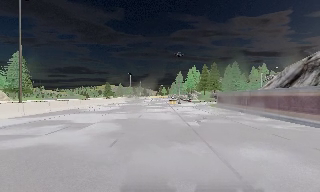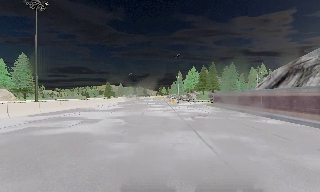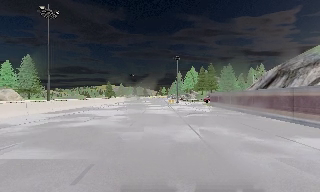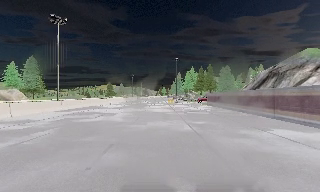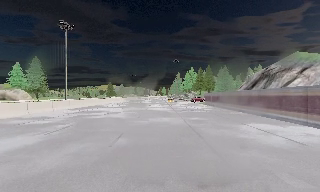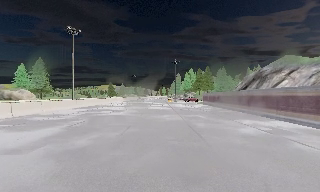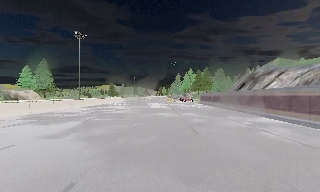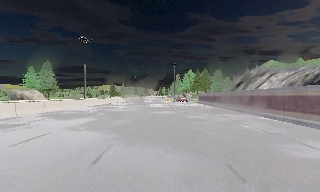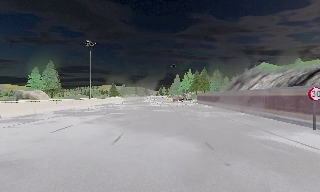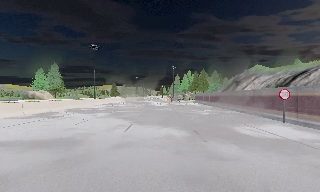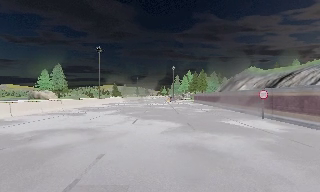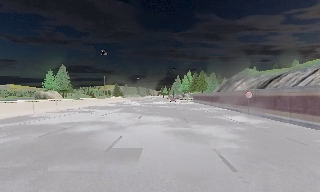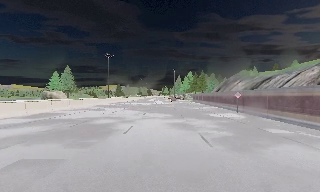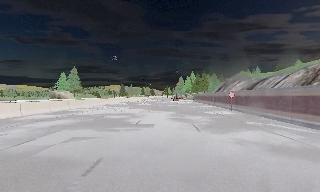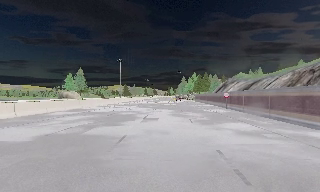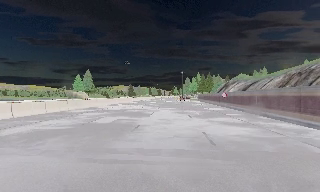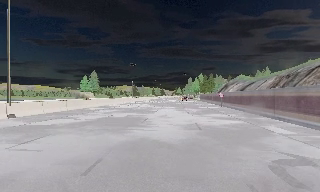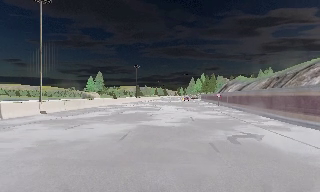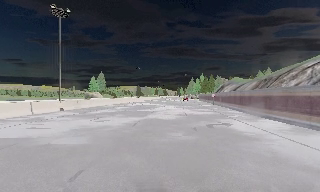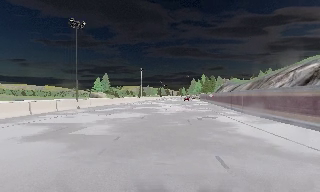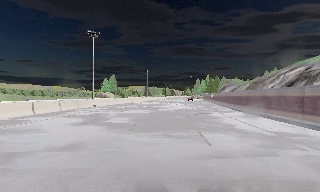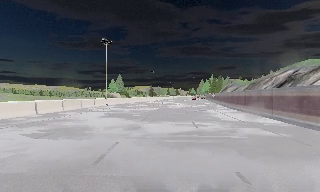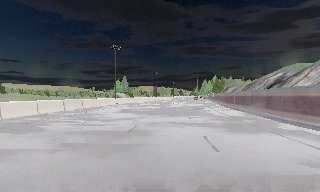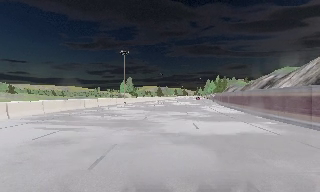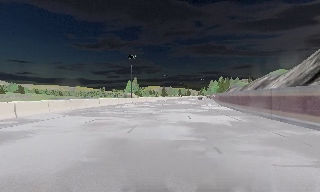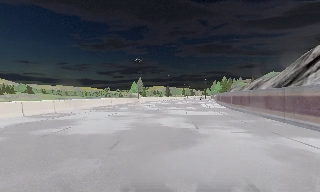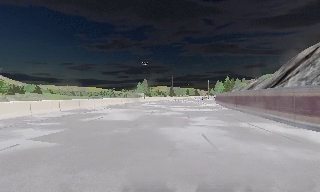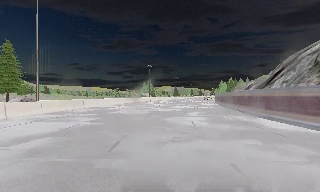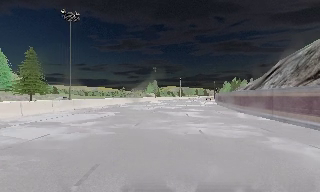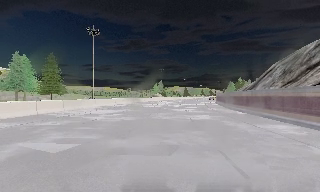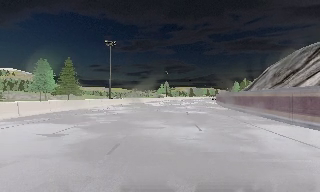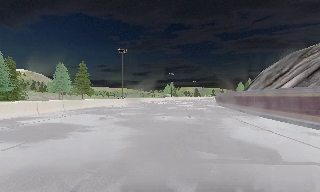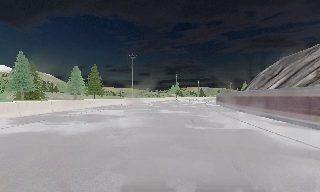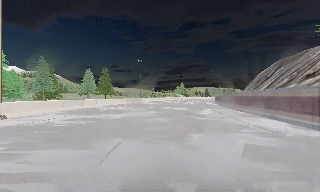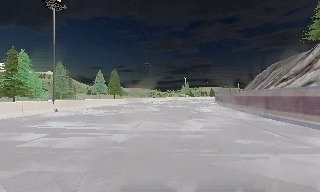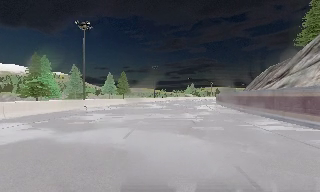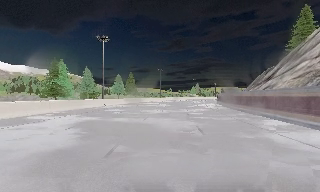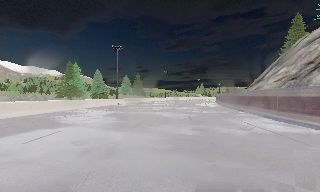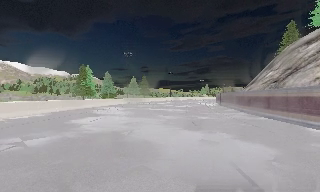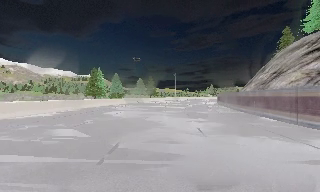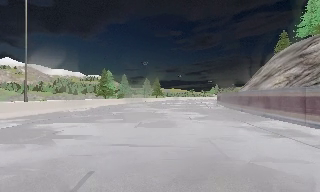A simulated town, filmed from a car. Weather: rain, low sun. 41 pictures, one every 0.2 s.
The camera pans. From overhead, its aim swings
counterclockwise.
The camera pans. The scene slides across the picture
to the right.
0.0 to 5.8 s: The scene slides to the right, as the camera pans about 25 degrees to its left. It travels backward, about 80 m, so what stands in front gets smaller. It gains speed.
5.8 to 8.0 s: The camera swings to its left by about 20 degrees, and the scene slides to the right. It travels backward, about 55 m, so what stands in front gets smaller.
The film runs backward here.
